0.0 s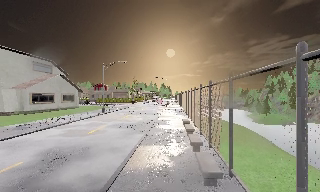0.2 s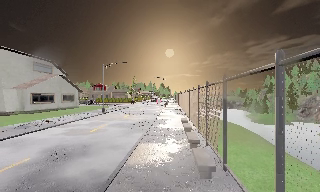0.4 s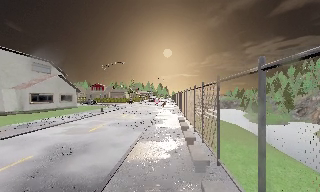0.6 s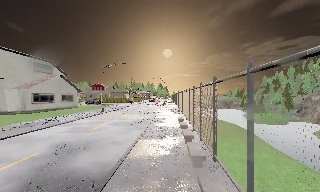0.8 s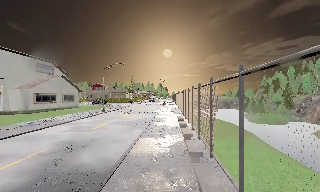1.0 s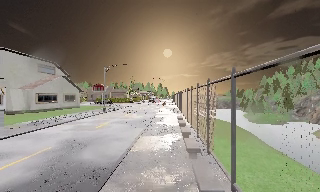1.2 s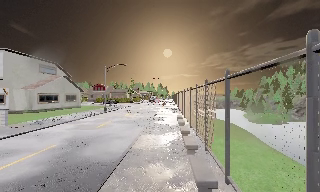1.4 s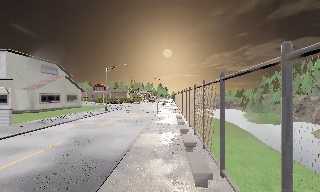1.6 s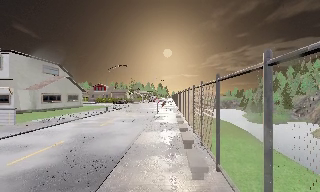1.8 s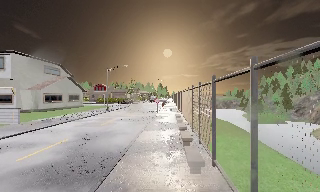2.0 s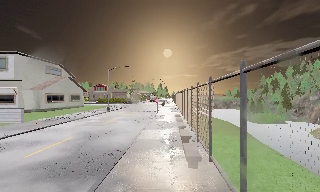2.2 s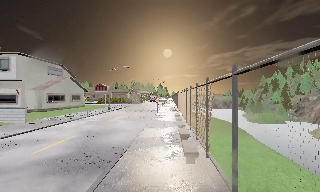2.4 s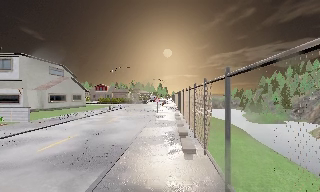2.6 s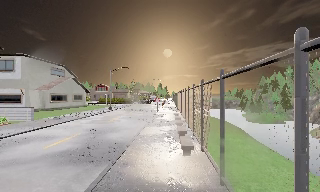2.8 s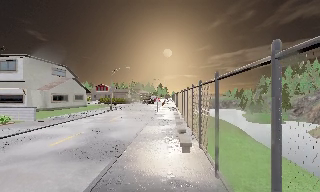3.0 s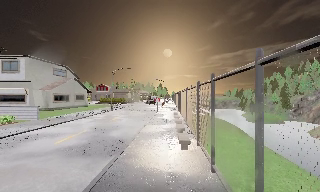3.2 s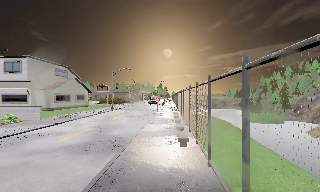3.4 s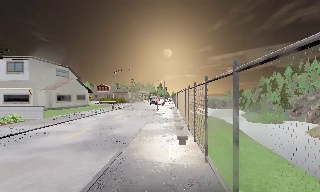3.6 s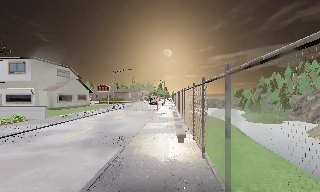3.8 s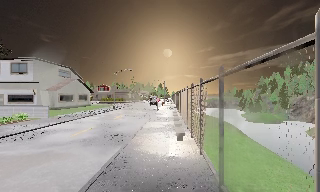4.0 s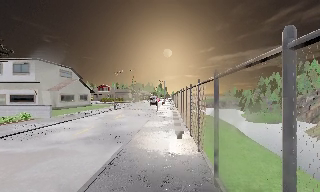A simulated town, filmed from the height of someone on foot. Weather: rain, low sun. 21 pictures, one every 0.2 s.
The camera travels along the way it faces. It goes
backward.
0.0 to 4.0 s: The camera travels backward, about 8 m, so what stands in front gets smaller.
The film runs backward here.
